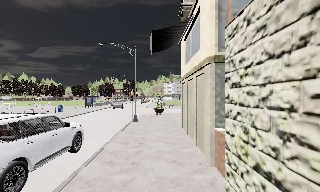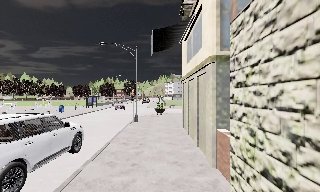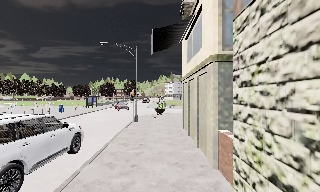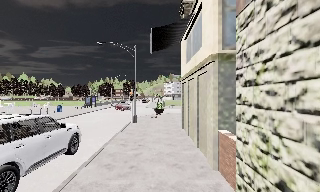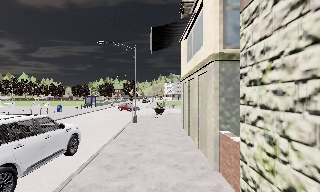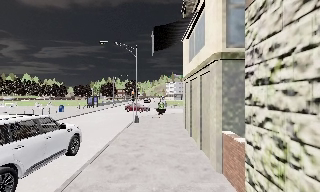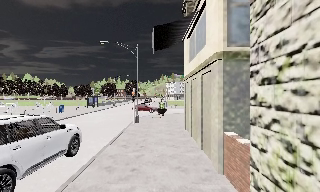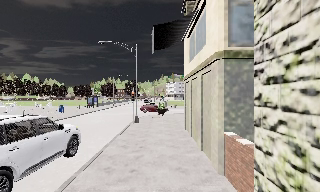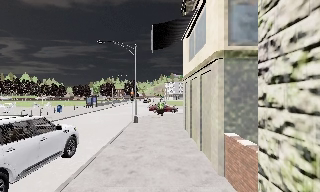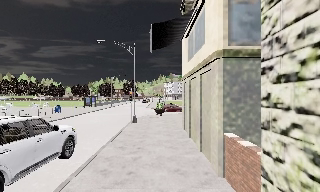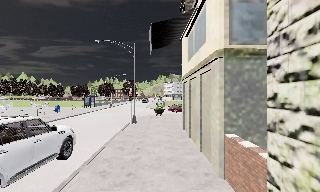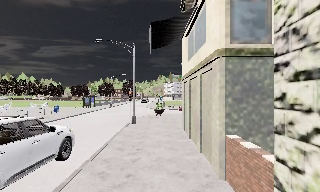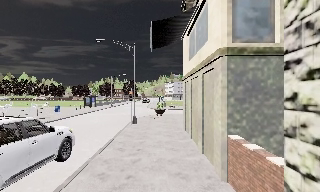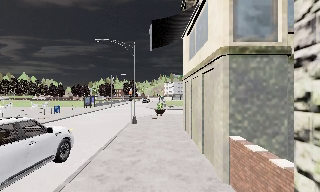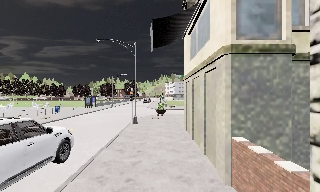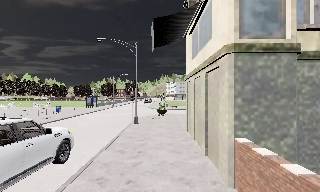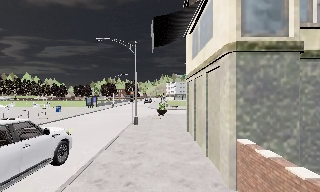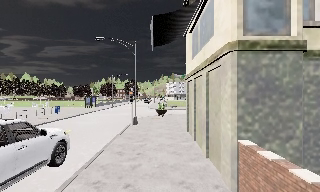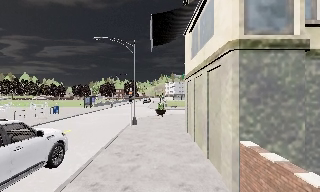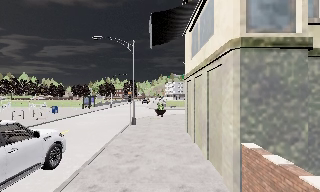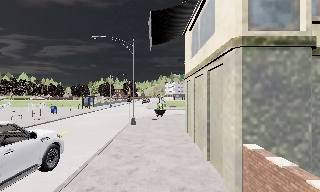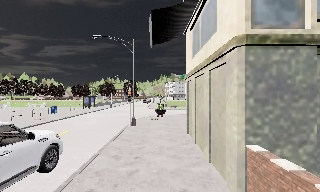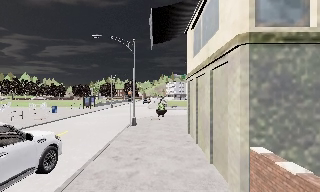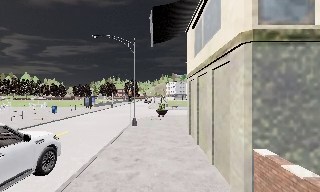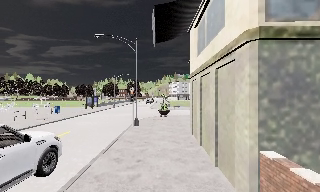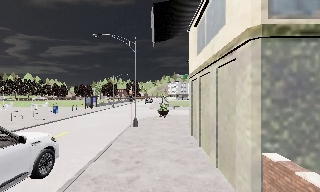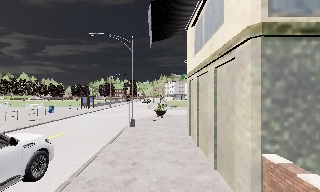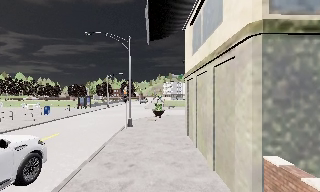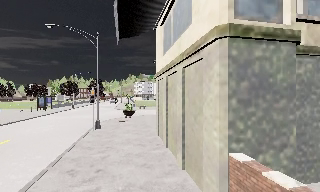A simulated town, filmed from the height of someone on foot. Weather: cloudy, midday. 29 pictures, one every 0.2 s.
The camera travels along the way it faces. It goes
forward.
0.0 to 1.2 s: The camera travels forward, about 0.5 m, so what stands in front looms larger.
1.2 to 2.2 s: The camera shifts only a little, or ends up much as it began.
2.2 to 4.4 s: The camera travels forward, about 1 m, so what stands in front looms larger.
4.4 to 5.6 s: The camera pans to its right, which is clockwise from overhead, by about 10 degrees. It travels forward, about 0.5 m, so what stands in front looms larger.
The film runs forward here.
